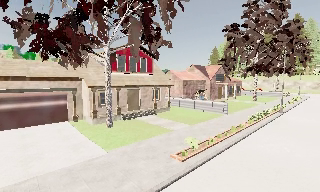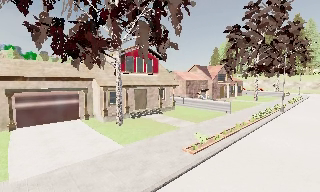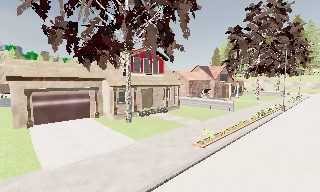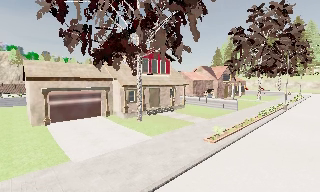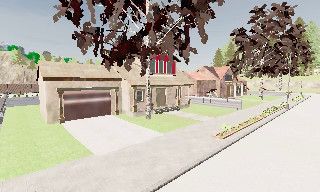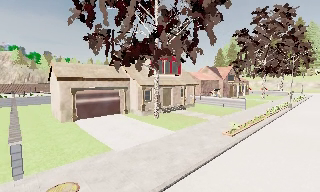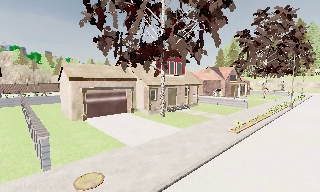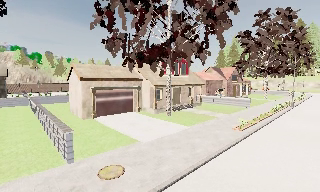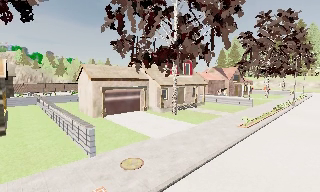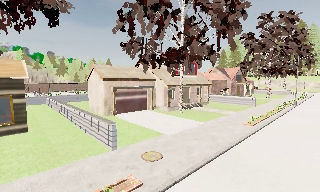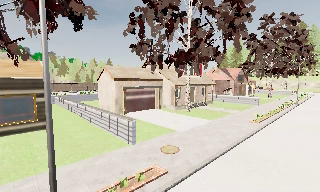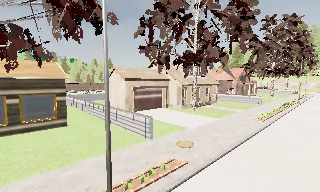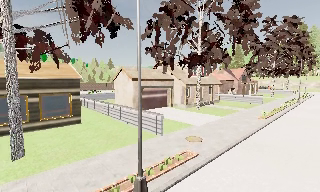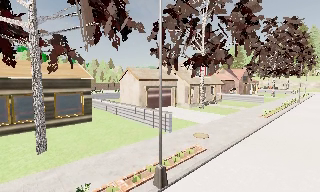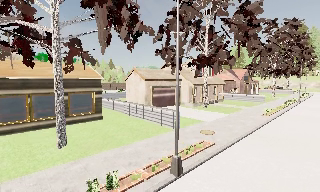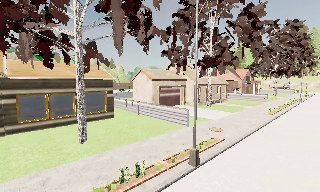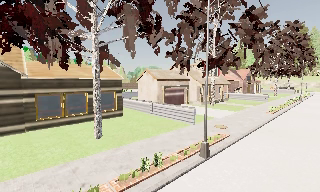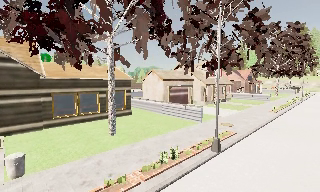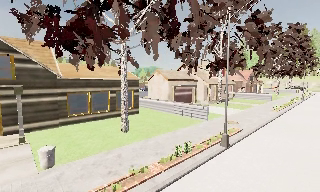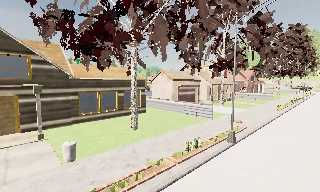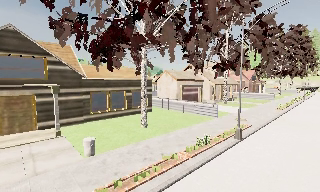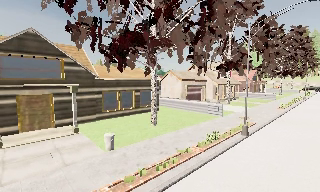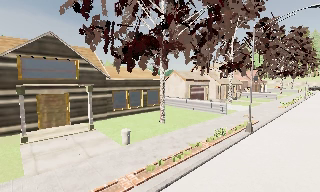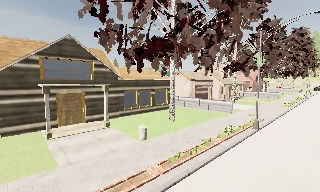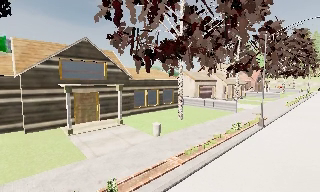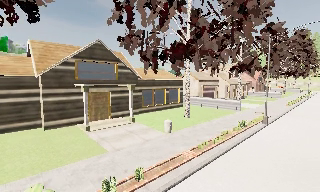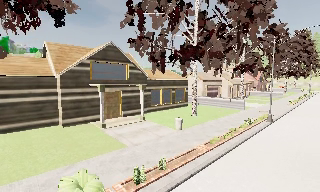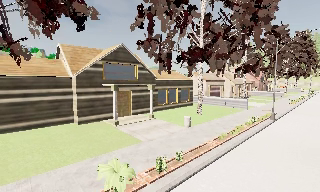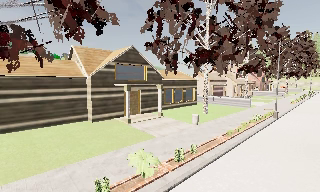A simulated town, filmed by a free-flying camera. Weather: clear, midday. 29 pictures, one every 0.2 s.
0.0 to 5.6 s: The camera travels to its left and backward, about 30 m, so close, fixed things drift to the right.
The film runs backward here.
